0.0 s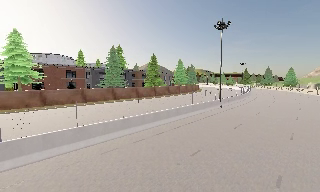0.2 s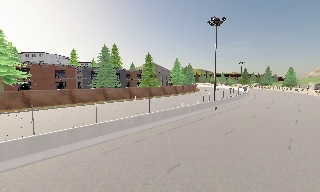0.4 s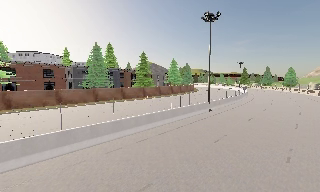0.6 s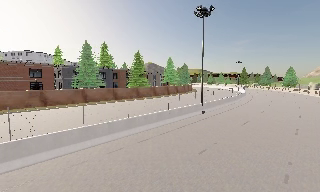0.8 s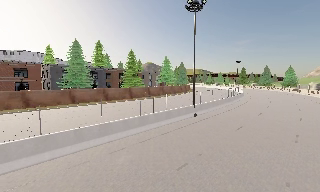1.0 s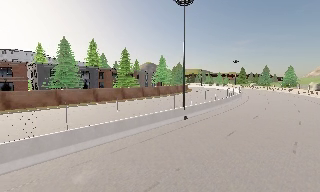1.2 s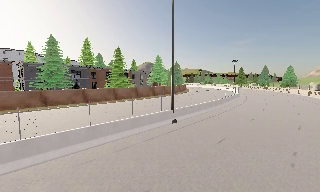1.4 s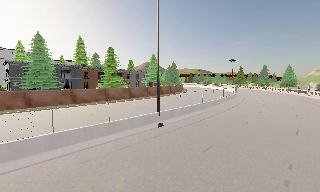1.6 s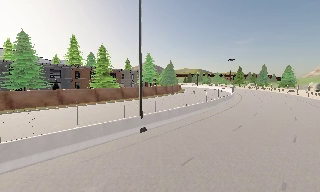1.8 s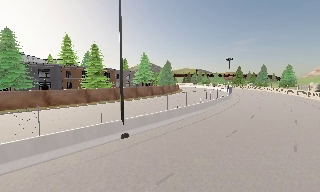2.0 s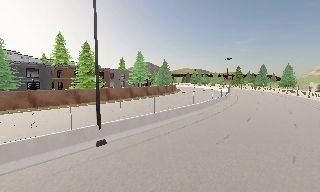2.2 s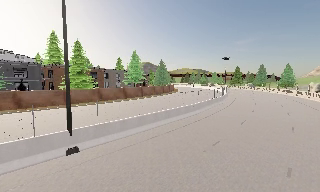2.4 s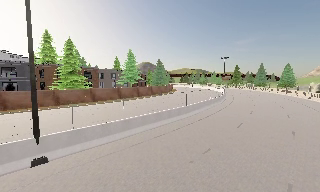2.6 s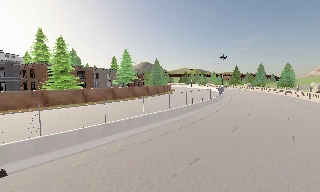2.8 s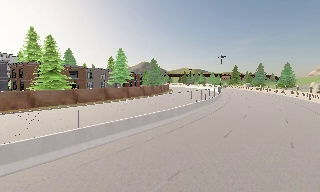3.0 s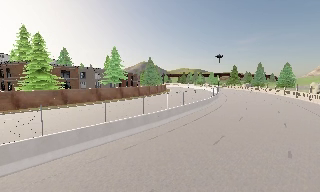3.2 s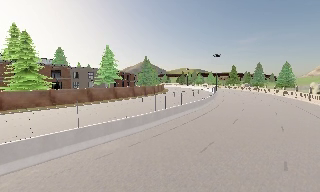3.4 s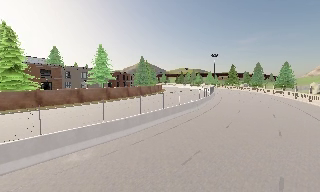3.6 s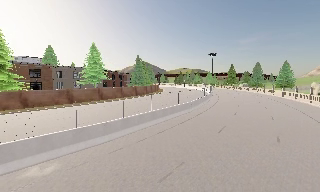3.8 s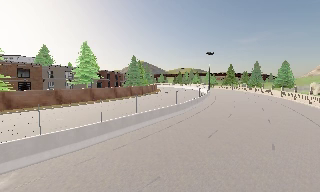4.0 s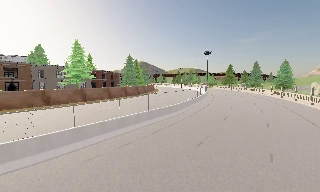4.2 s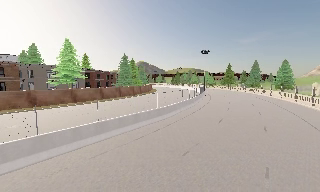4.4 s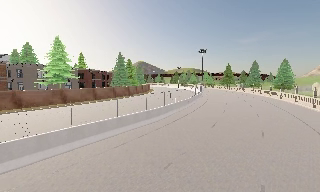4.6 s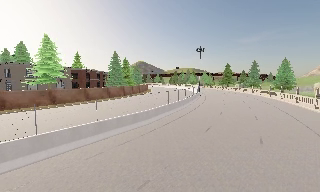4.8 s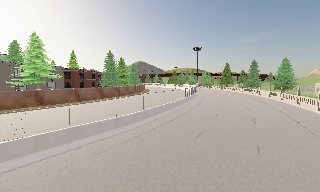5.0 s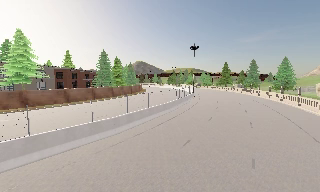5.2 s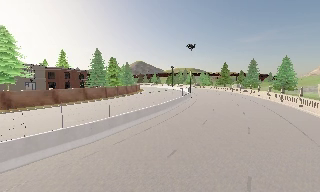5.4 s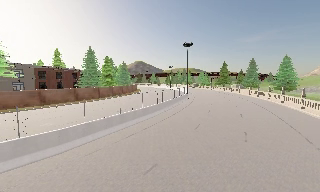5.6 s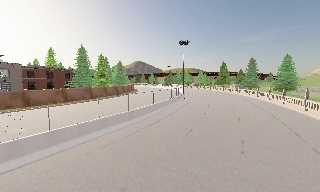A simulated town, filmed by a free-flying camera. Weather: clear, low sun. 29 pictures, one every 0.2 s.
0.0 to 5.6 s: The camera travels forward and to its right, about 50 m, so what stands in front looms larger.
The film runs forward here.
